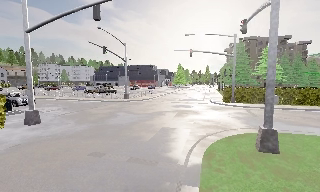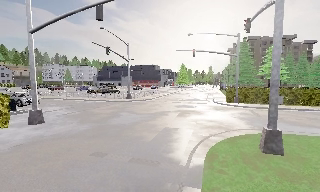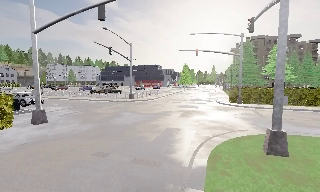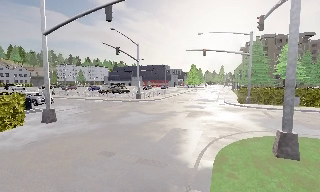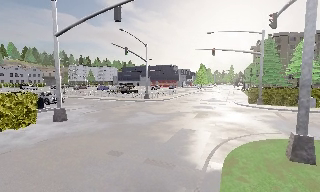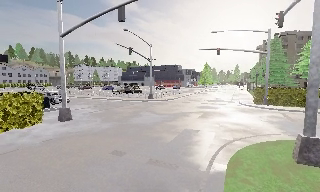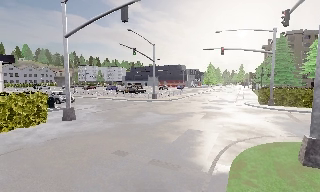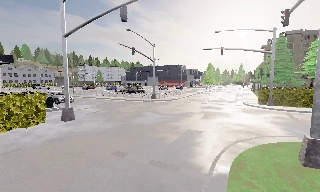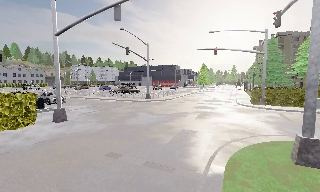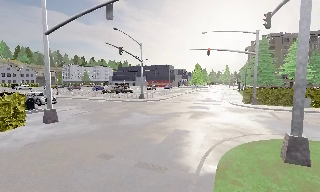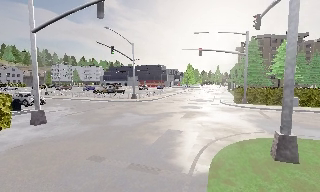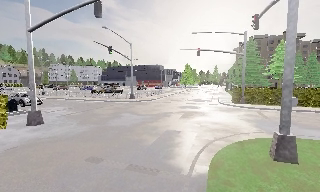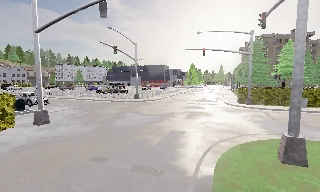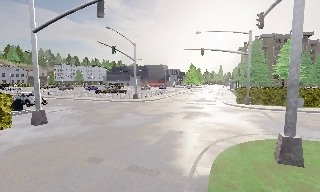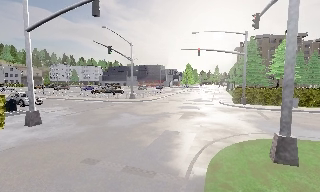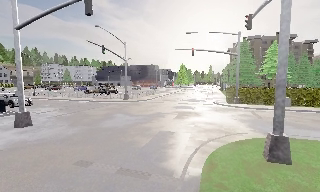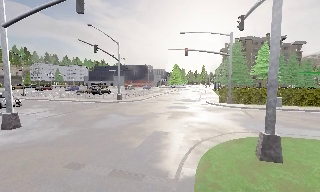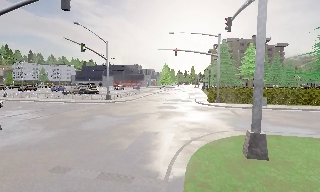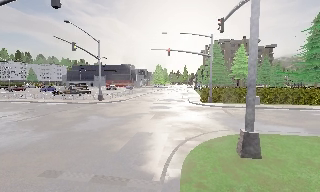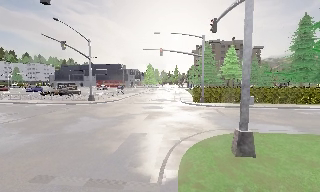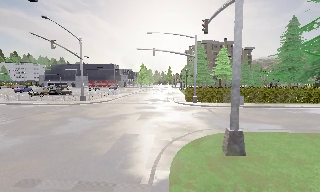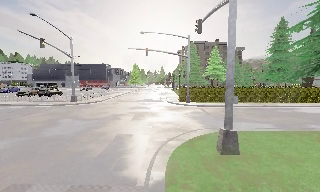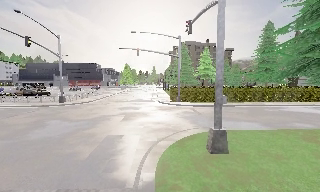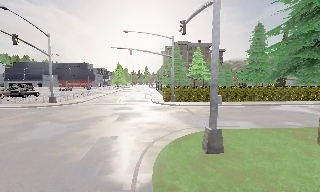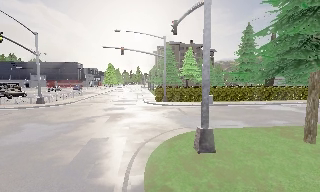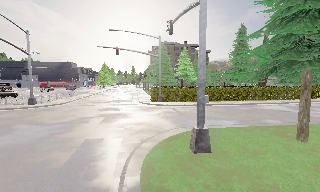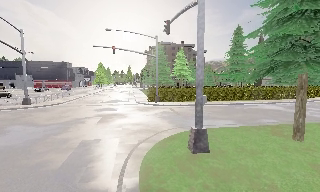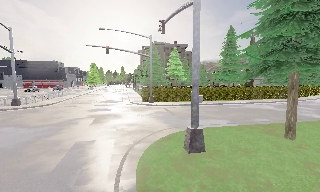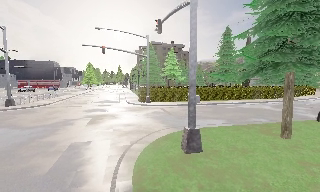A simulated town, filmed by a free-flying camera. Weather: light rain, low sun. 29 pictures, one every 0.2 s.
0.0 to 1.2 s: The camera pans to its left, which is counterclockwise from overhead, by about 10 degrees.
1.2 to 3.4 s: The camera swings to its right by about 15 degrees, and the scene slides to the left. It travels forward, about 0.5 m, so what stands in front looms larger.
3.4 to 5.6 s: The scene slides to the left, as the camera pans about 25 degrees to its right. It travels forward, about 0.5 m, so what stands in front looms larger.
The film runs forward here.
